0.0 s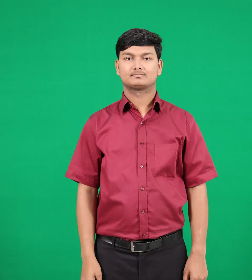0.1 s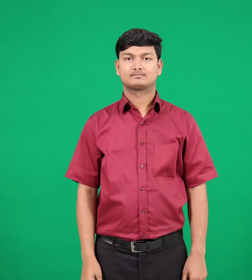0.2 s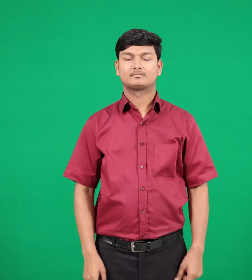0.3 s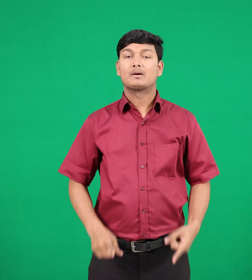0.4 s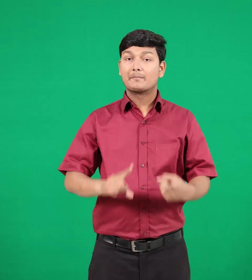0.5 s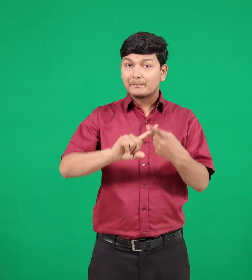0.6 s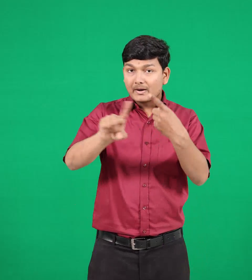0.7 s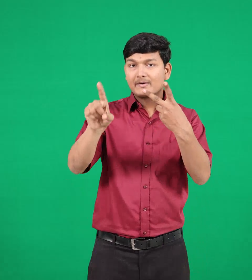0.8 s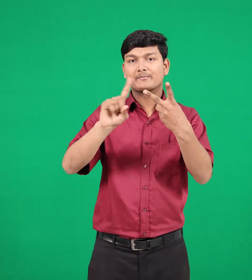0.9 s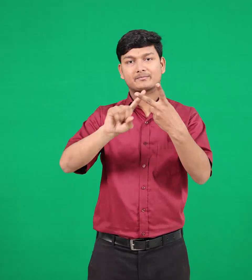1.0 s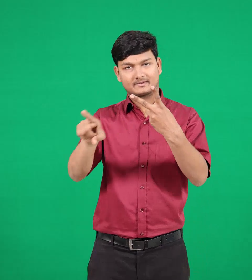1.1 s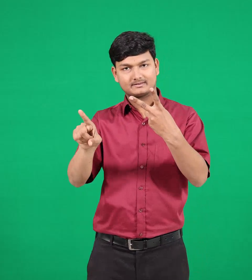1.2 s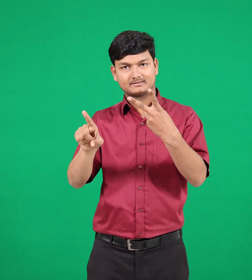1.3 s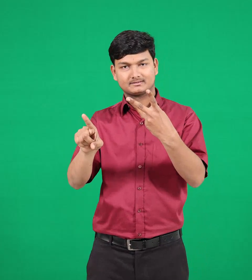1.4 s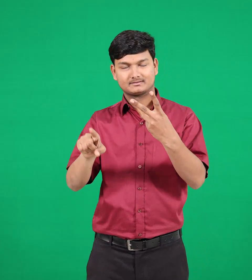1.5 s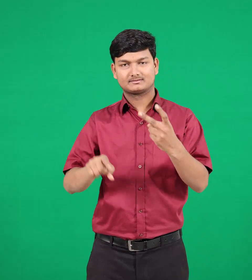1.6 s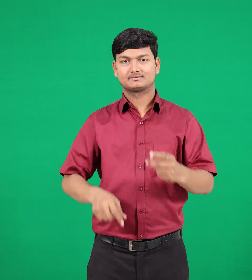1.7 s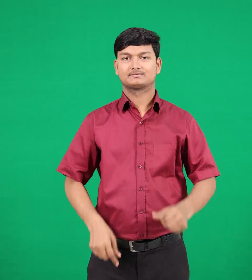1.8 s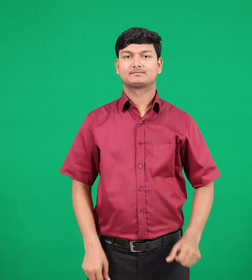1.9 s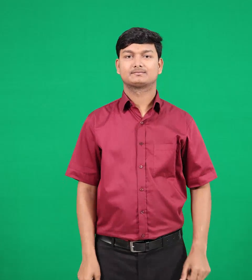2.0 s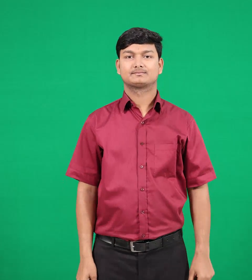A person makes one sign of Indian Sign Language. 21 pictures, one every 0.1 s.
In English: twice
